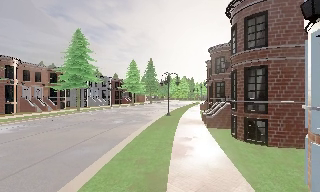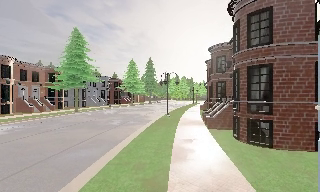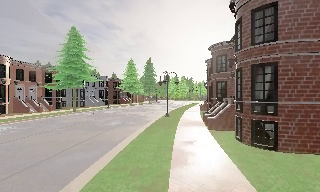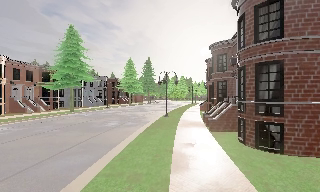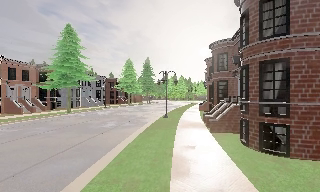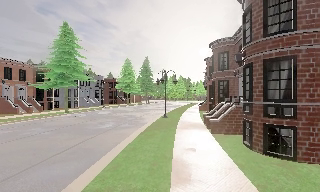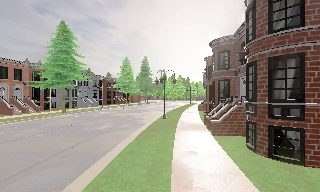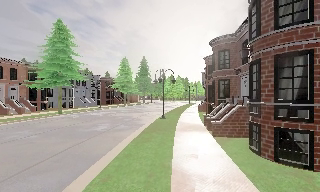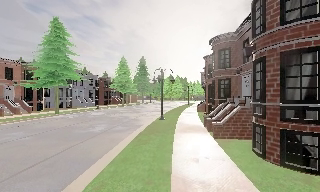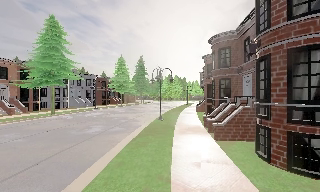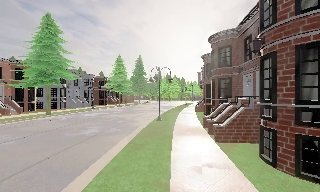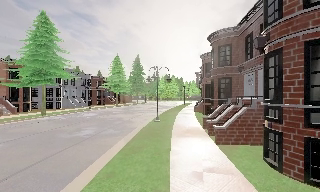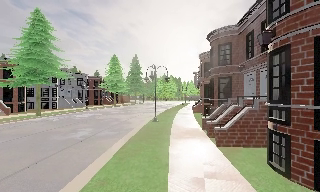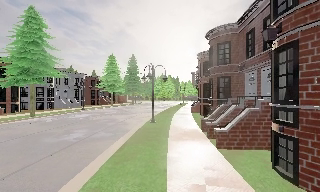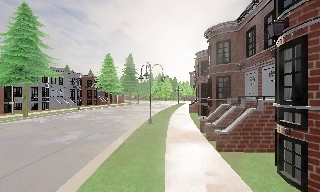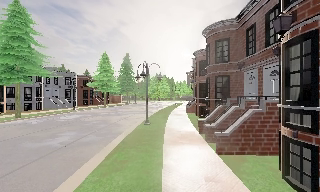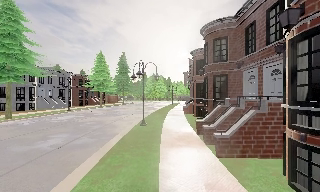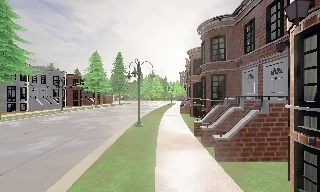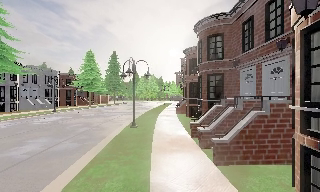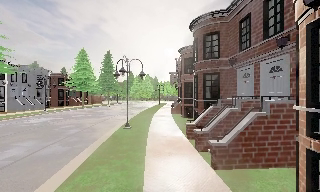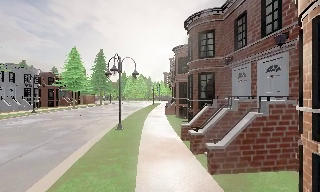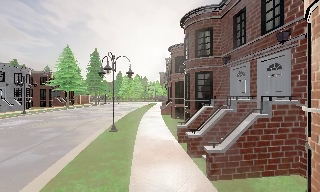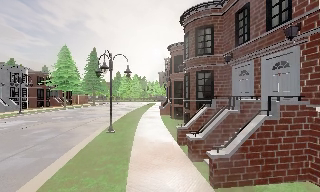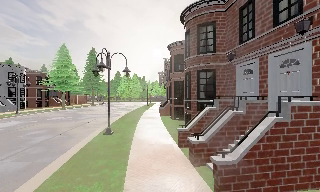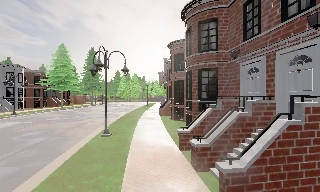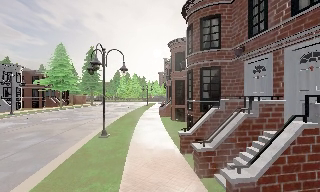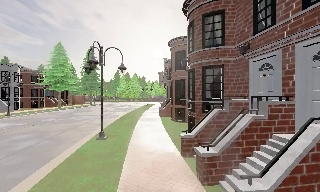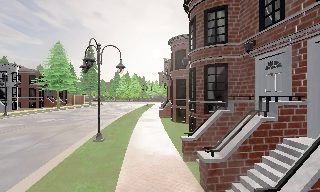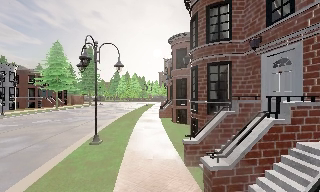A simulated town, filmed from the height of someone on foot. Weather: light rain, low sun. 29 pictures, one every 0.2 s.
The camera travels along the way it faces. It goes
forward.
0.0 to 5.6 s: The camera swings to its right by about 20 degrees, and the scene slides to the left. It travels forward, about 10 m, so what stands in front looms larger.
The film runs forward here.
